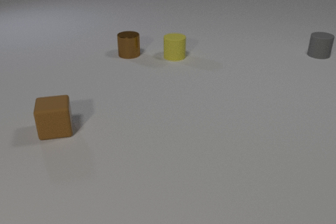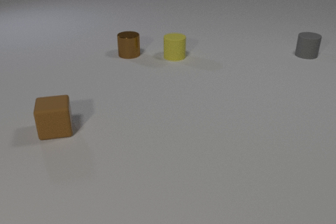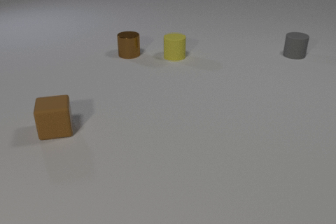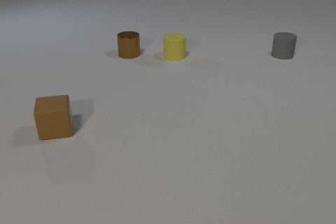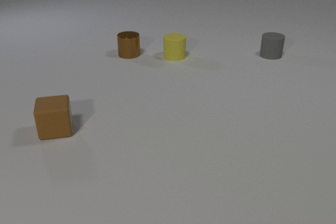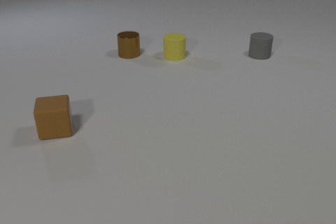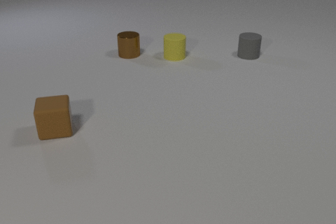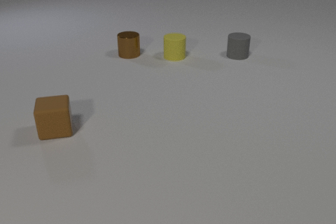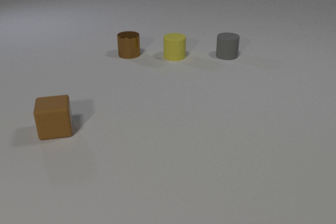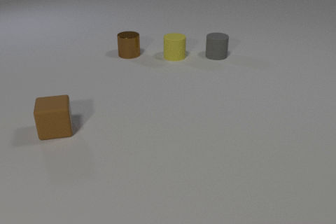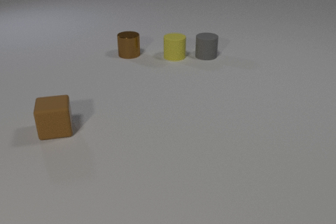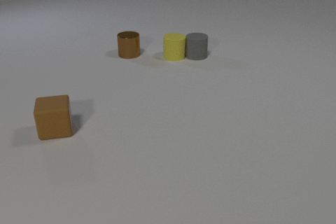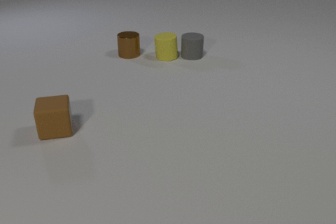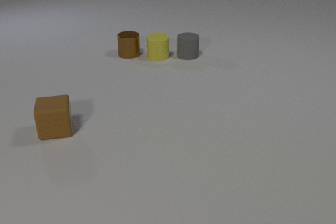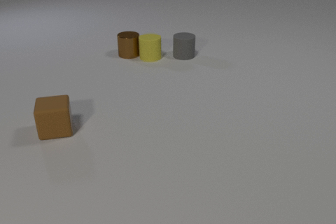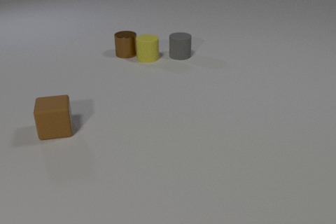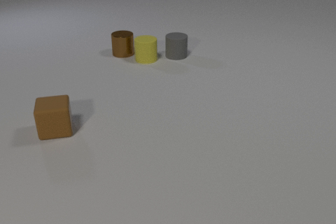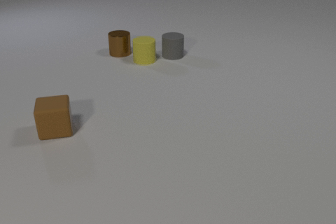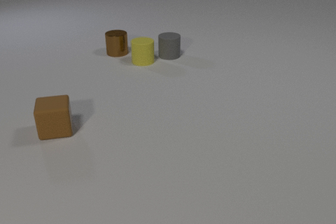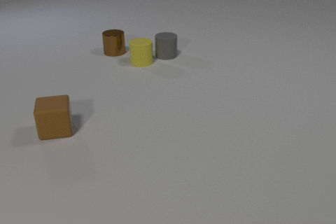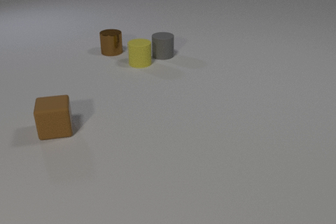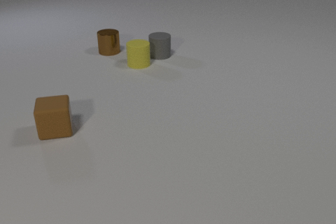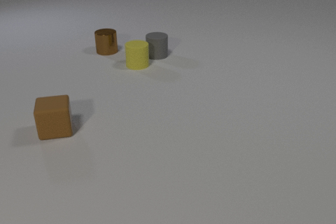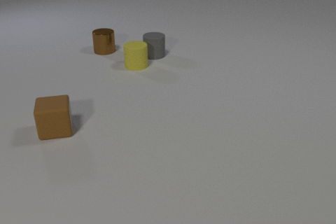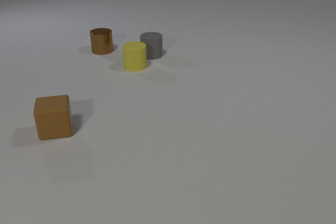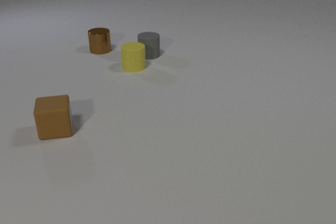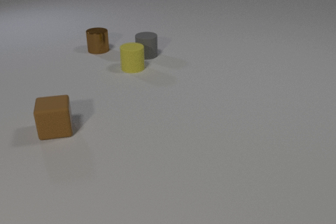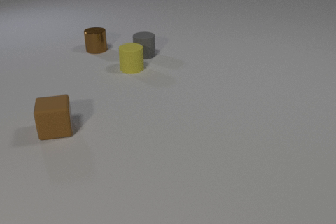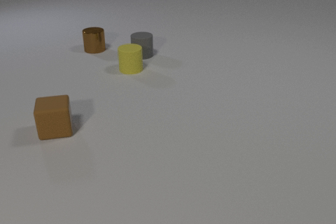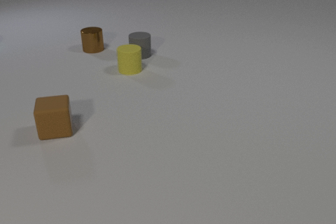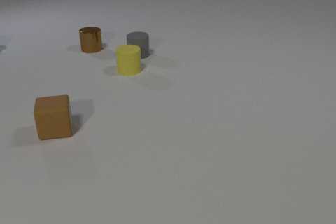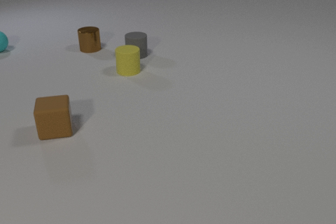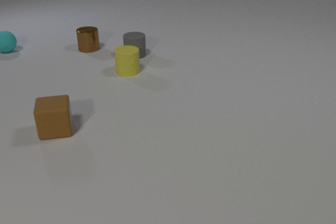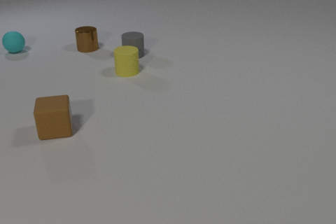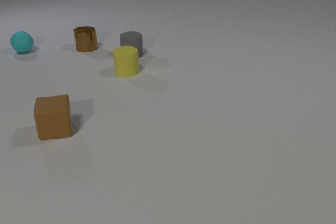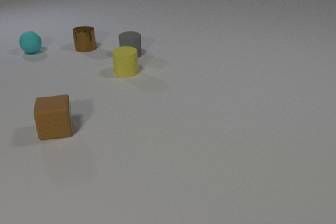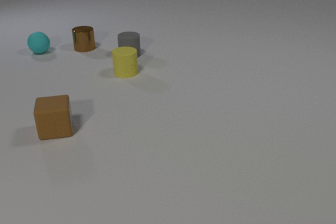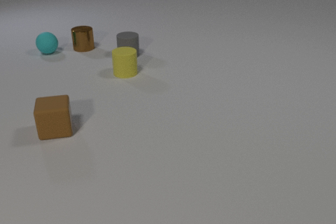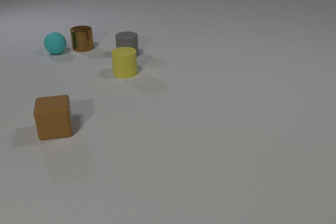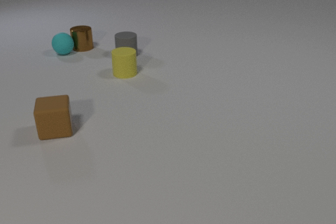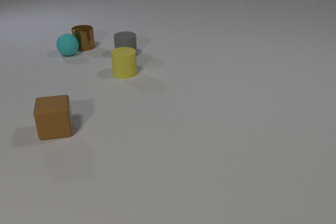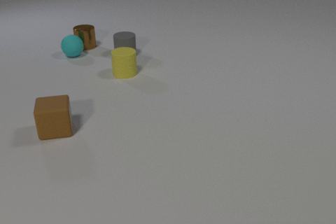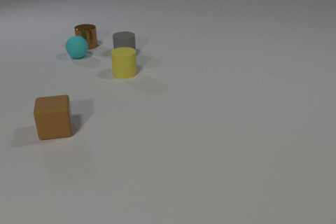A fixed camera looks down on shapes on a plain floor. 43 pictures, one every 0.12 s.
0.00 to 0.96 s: The gray rubber cylinder slides to the left.
0.96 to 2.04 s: The gray rubber cylinder slides to the left. The yellow rubber cylinder slides to the left. The brown metal cylinder slides to the left and away from the camera. The gray rubber cylinder and the yellow rubber cylinder collide. The yellow rubber cylinder and the brown metal cylinder collide.
2.04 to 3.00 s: The gray rubber cylinder slides to the left. The yellow rubber cylinder slides toward the camera and to the left. The brown metal cylinder slides to the left and away from the camera.
3.00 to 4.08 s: The gray rubber cylinder slides to the left. The yellow rubber cylinder slides toward the camera and to the left. The cyan rubber sphere comes in at the left edge, rolls to the right and toward the camera. The brown metal cylinder slides to the left and away from the camera.
4.08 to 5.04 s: The gray rubber cylinder slides to the left. The cyan rubber sphere rolls to the right and toward the camera. The brown metal cylinder slides away from the camera. The cyan rubber sphere and the brown metal cylinder collide.
How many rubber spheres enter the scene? 1.
What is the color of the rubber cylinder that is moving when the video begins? gray.
What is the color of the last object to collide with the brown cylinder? cyan.
